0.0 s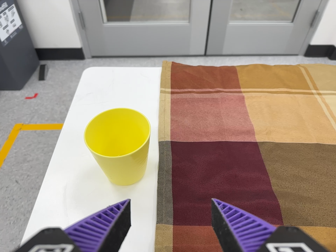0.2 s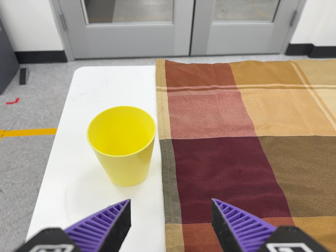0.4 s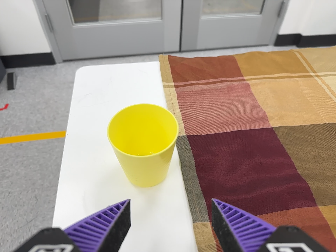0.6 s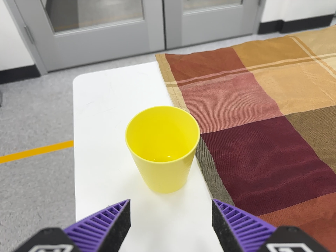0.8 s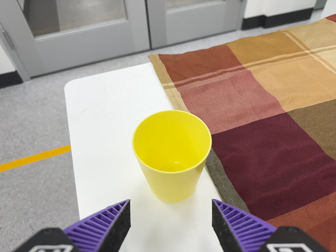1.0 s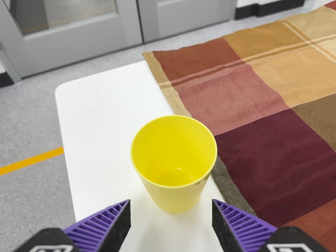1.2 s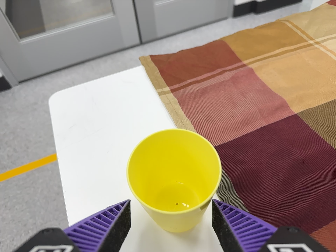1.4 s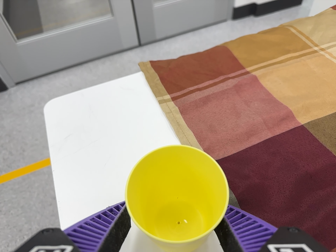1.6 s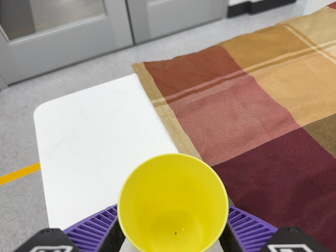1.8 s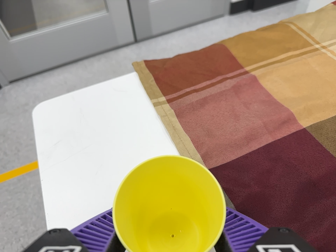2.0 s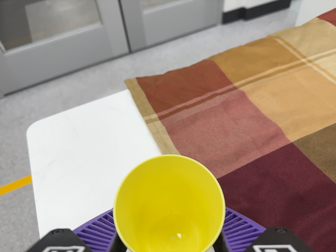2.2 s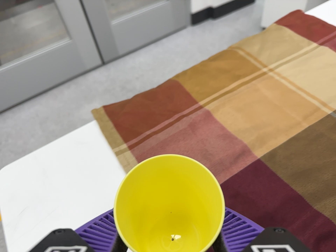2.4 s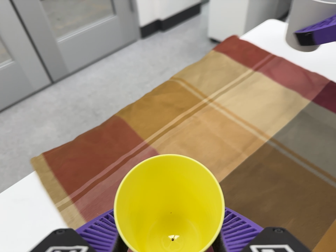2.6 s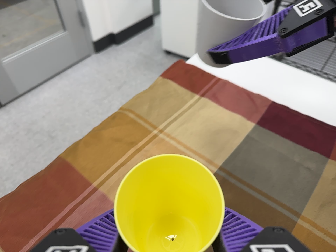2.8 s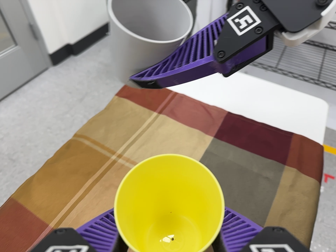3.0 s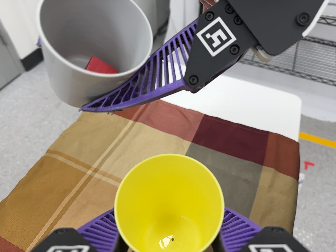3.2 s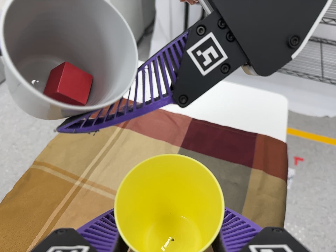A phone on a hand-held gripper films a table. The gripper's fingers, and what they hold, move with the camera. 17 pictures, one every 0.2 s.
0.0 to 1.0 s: The camera pans to its right by about 10 degrees. It travels to its left and forward, about 14 cm. It rolls about its line of sight by about 20 degrees, and the scene rotates counterclockwise.
1.0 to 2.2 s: The camera travels toward the top of its view, about 10 cm, so close, fixed things drift downward. It rolls about its line of sight by about 10 degrees, and the scene rotates counterclockwise.
2.2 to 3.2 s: The camera pans to its right by about 30 degrees. It travels toward the top of its view and to its right, about 20 cm, so close, fixed things drift downward. It rolls about its line of sight by about 25 degrees, and the scene rotates counterclockwise.
The film runs forward here.
